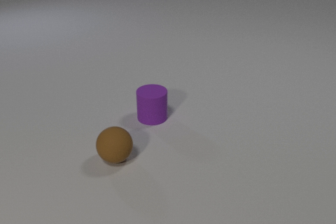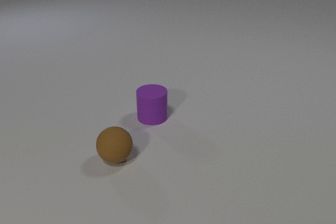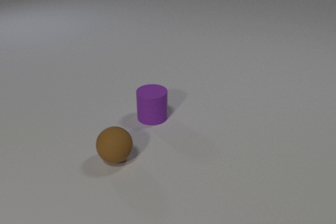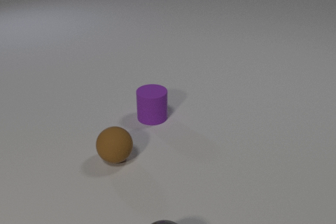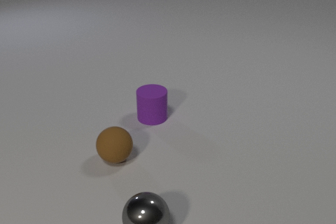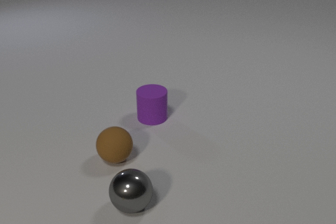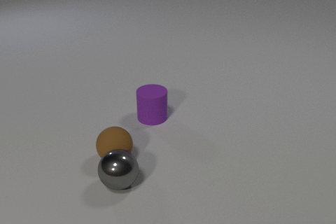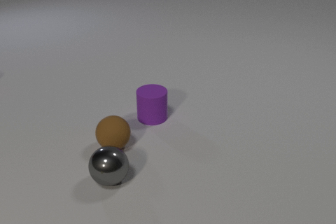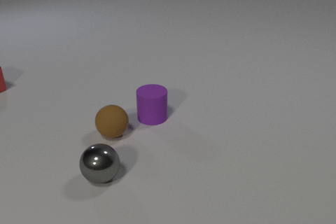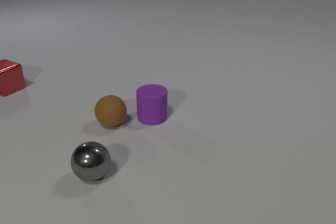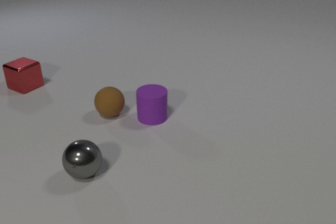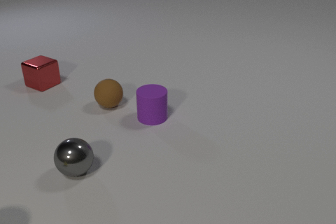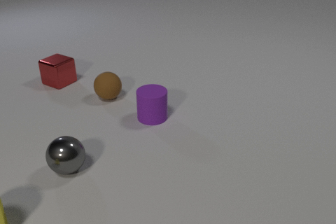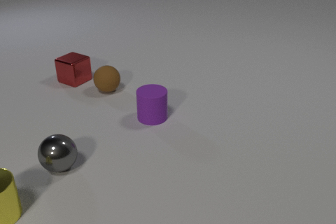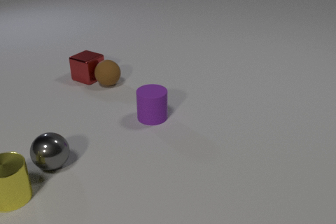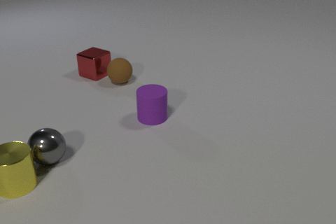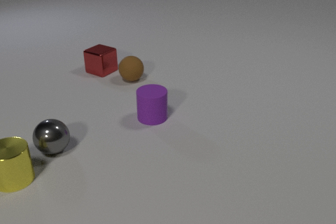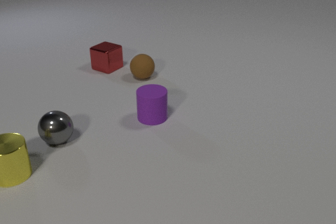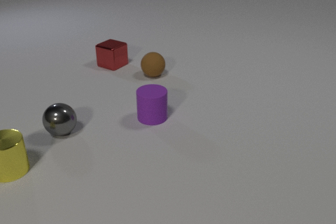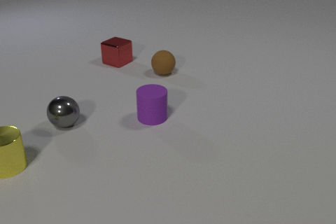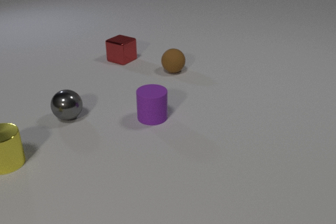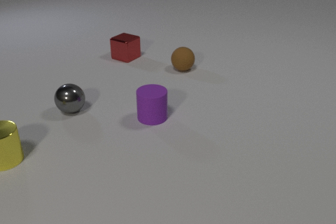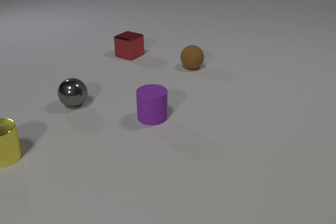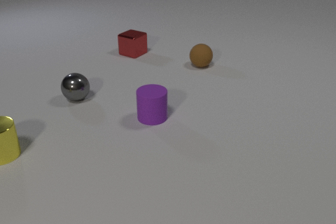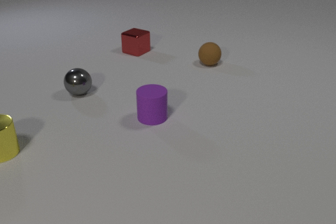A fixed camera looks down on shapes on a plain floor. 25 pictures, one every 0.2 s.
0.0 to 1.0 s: The gray metal sphere comes in at the bottom edge, rolls away from the camera and to the left.
1.0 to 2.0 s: The gray metal sphere rolls away from the camera and to the left. The brown rubber sphere rolls away from the camera. The red metal cube comes in at the left edge, slides to the right. The gray metal sphere and the brown rubber sphere collide.
2.0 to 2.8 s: The gray metal sphere rolls to the left and away from the camera. The brown rubber sphere rolls away from the camera. The yellow metal cylinder comes in at the left edge, slides away from the camera and to the right. The red metal cube slides to the right. The brown rubber sphere and the red metal cube collide.
2.8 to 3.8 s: The gray metal sphere rolls away from the camera. The brown rubber sphere rolls to the right. The yellow metal cylinder slides away from the camera. The red metal cube slides away from the camera and to the right. The gray metal sphere and the yellow metal cylinder collide.
3.8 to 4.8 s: The gray metal sphere rolls away from the camera. The brown rubber sphere rolls to the right and away from the camera. The yellow metal cylinder slides away from the camera. The red metal cube slides away from the camera and to the right.
What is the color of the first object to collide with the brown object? gray.
What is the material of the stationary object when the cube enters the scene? rubber.
How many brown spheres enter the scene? 0.
